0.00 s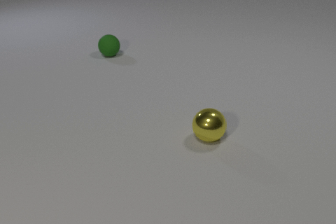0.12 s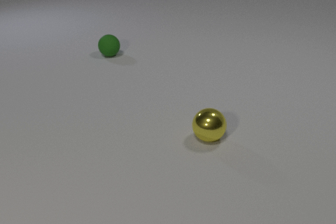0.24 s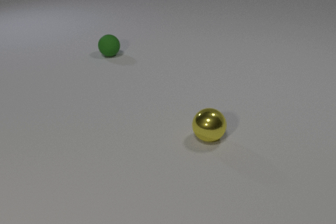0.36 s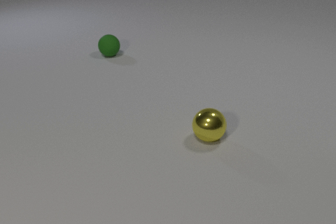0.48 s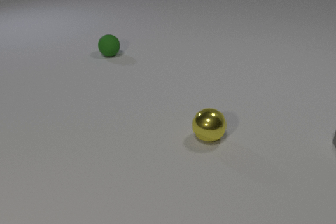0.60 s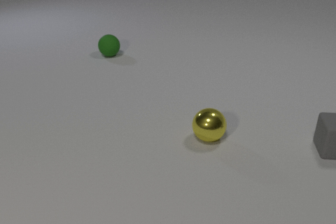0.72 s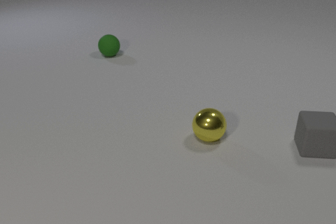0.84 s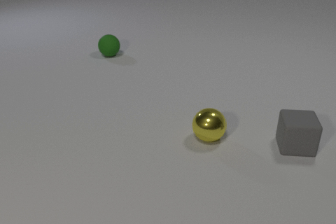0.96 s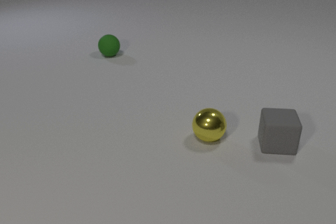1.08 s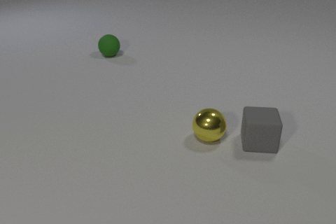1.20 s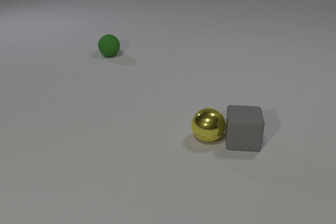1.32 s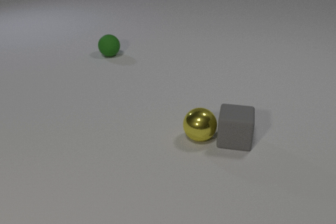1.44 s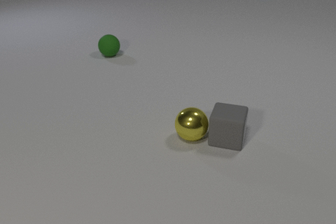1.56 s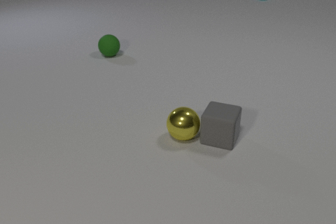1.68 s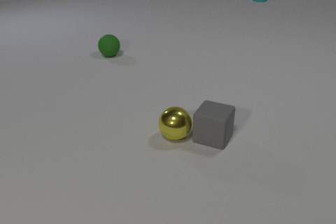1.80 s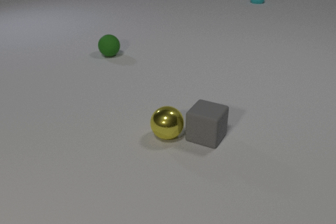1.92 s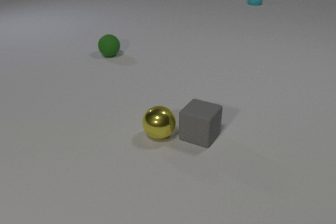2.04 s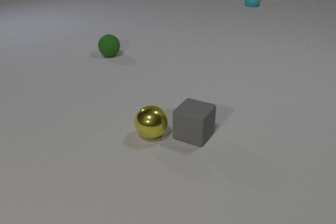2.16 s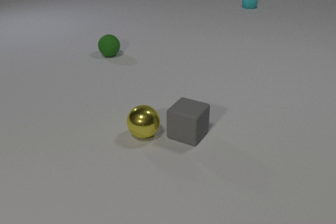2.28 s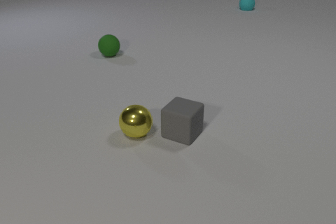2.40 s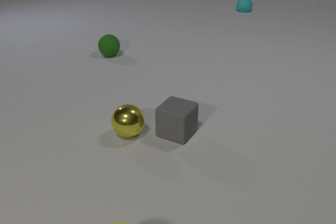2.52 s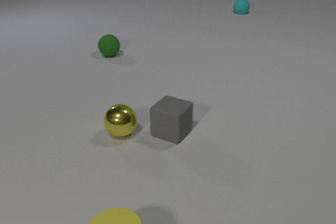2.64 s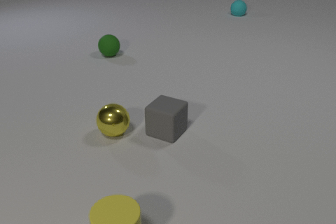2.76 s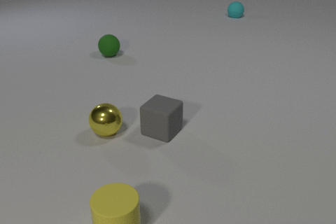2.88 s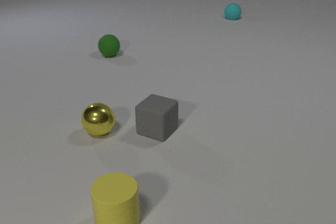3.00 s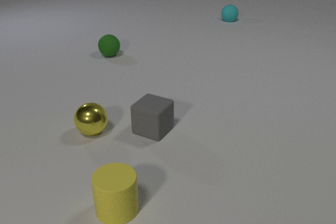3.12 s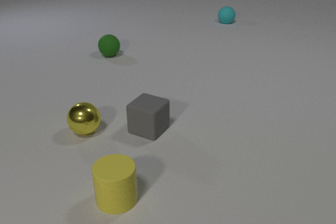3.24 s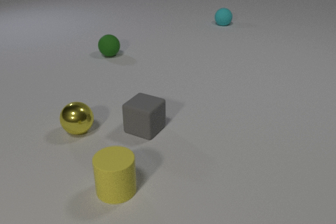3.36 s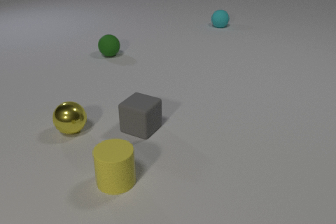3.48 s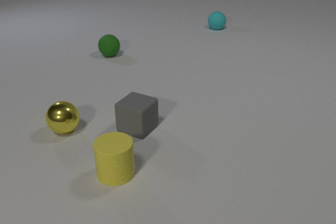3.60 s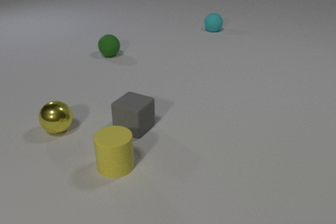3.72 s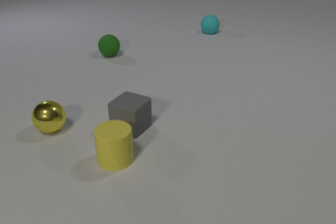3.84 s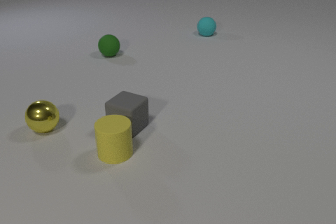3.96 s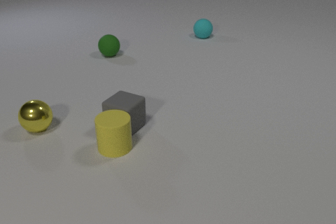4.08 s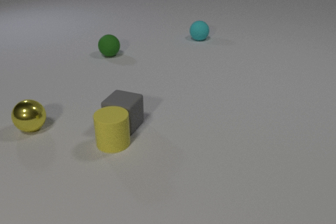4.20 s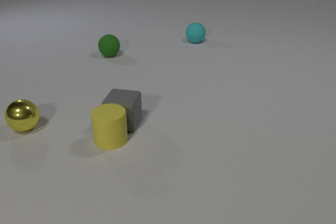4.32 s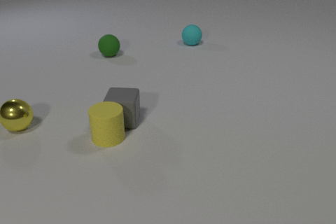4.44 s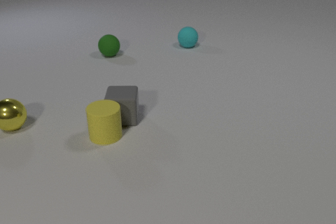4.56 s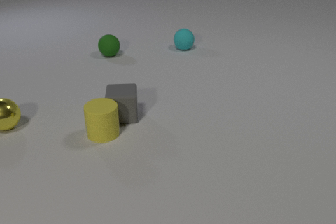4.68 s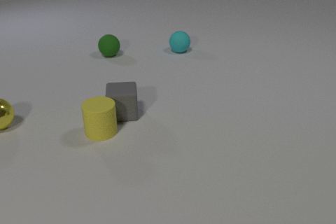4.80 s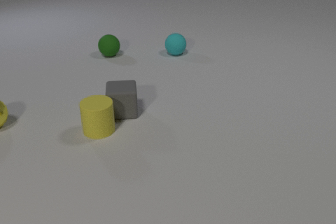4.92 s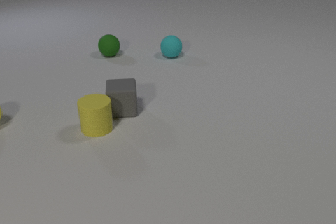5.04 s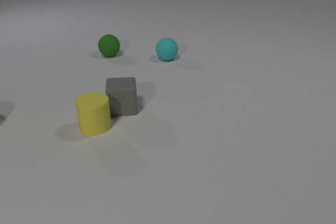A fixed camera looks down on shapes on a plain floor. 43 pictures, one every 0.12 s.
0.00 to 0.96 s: The gray rubber cube comes in at the right edge, slides to the left.
0.96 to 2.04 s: The gray rubber cube slides to the left, spins so that its near face slides to the left, clockwise seen from above. The yellow metal sphere rolls to the left. The cyan rubber sphere comes in at the top edge, rolls toward the camera. The gray rubber cube and the yellow metal sphere collide.
2.04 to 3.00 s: The gray rubber cube slides to the left. The yellow metal sphere rolls to the left. The yellow rubber cylinder comes in at the bottom edge, slides away from the camera. The cyan rubber sphere rolls toward the camera.
3.00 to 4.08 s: The gray rubber cube slides to the left. The yellow metal sphere rolls to the left. The yellow rubber cylinder slides away from the camera. The cyan rubber sphere rolls toward the camera and to the left. The gray rubber cube and the yellow rubber cylinder collide.
4.08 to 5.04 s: The gray rubber cube slides away from the camera, spins so that its near face slides to the right, counterclockwise seen from above. The yellow metal sphere rolls to the left and away from the camera, leaves at the left edge. The yellow rubber cylinder slides away from the camera and to the left. The cyan rubber sphere rolls toward the camera and to the left.
How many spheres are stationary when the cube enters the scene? 2.
What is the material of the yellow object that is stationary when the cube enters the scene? metal.
Are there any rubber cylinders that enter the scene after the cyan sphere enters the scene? yes.
